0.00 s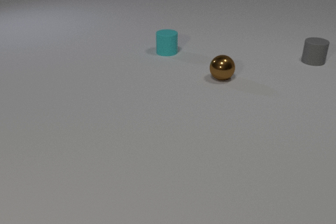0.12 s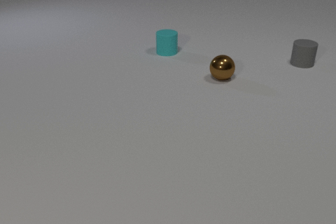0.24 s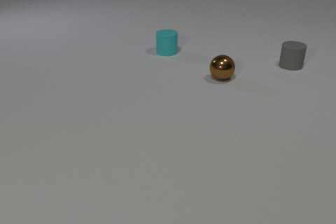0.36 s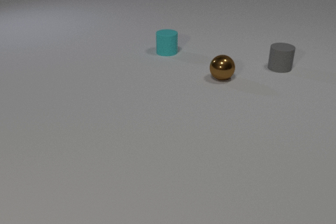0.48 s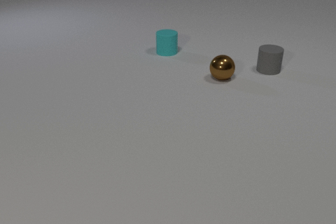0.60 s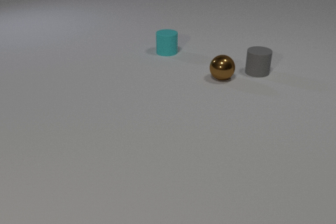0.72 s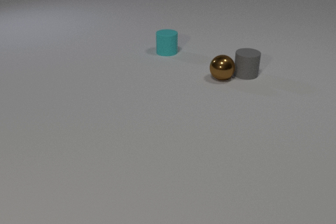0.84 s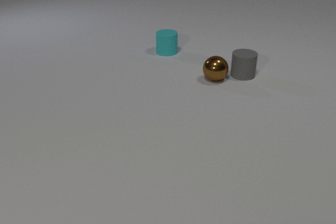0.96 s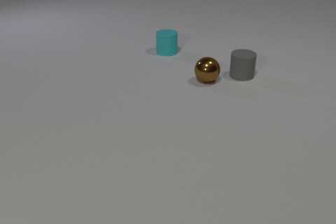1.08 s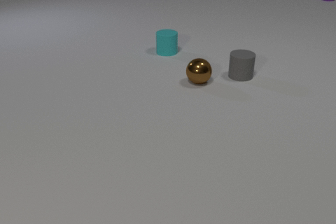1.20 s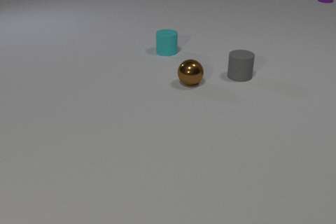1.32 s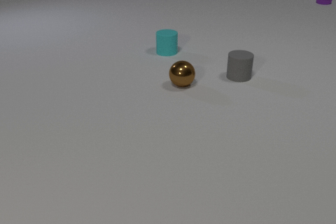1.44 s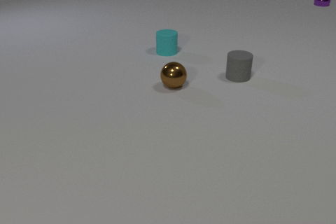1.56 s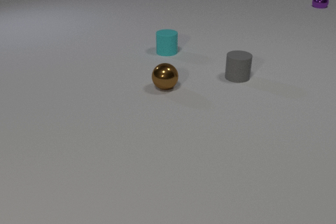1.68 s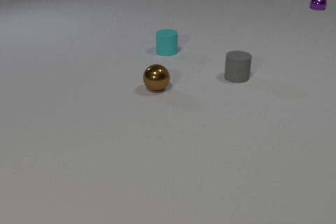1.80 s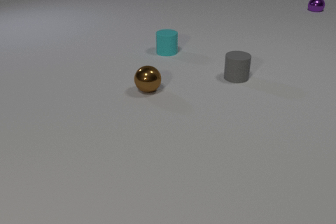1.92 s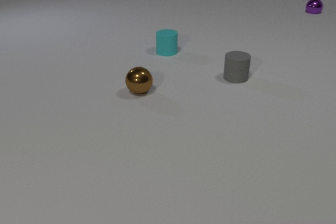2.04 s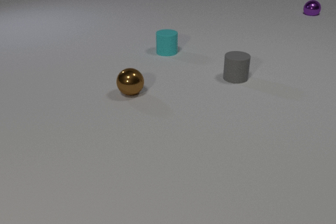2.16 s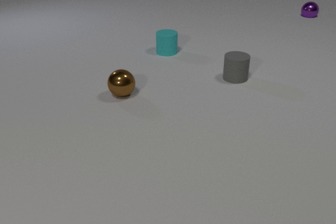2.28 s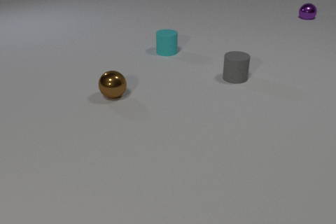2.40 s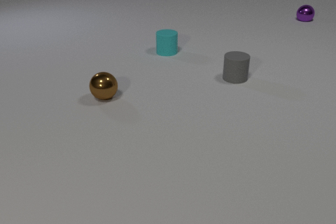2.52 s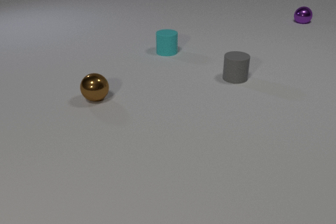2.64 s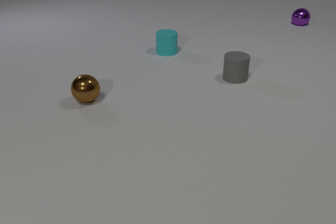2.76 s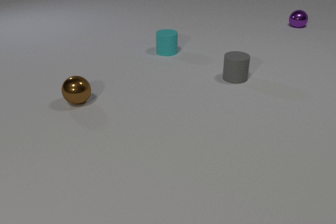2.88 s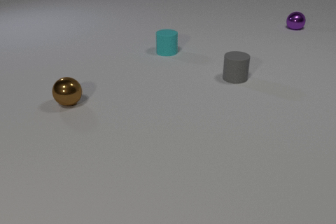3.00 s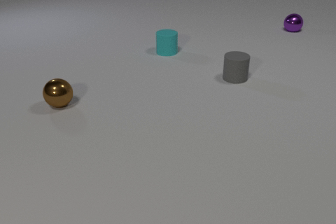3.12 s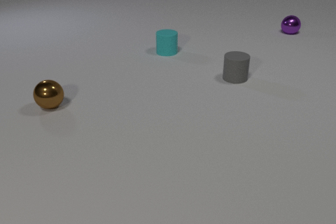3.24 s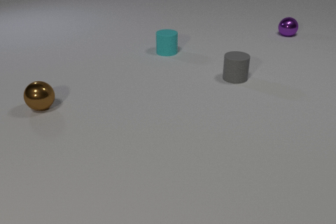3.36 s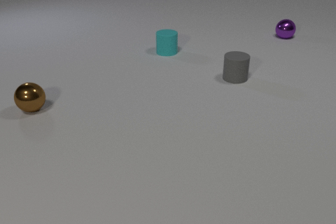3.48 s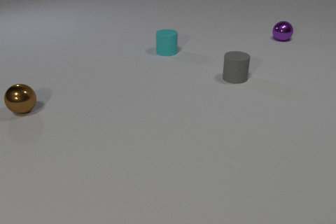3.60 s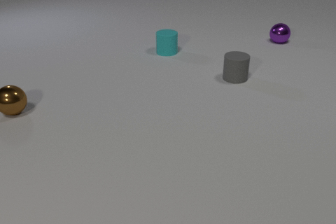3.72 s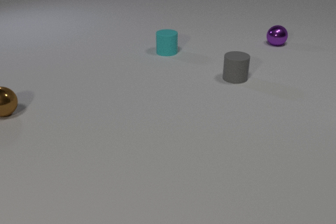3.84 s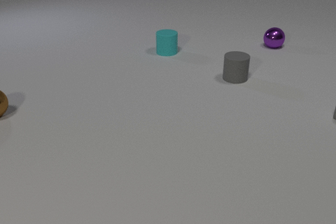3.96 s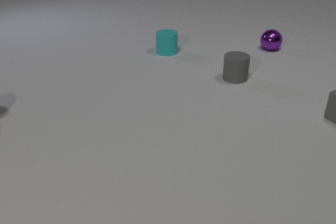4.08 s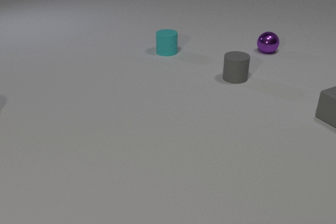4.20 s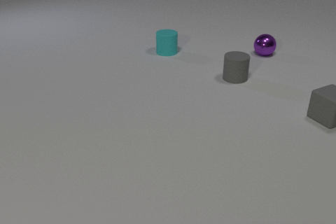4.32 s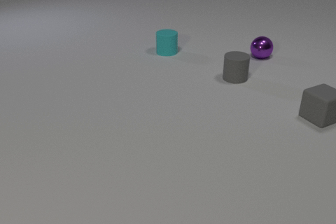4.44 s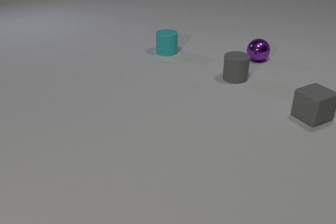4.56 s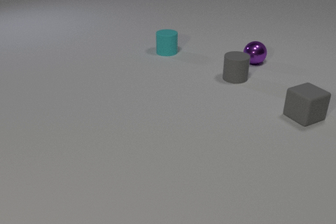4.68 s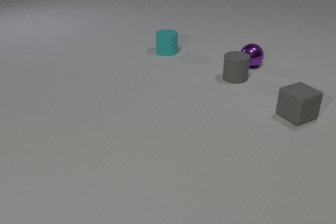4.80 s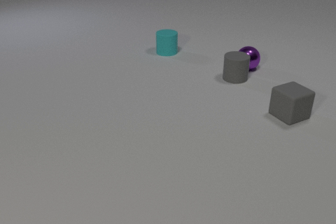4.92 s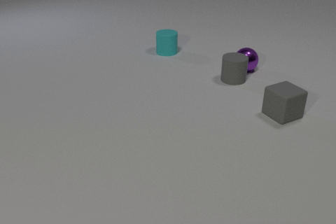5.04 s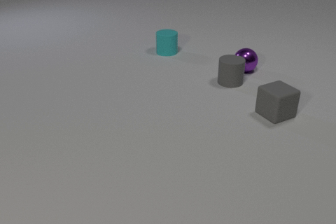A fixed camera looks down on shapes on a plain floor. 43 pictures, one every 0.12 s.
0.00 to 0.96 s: The gray rubber cylinder slides to the left and toward the camera. The brown metal sphere rolls to the left and toward the camera. The purple metal sphere comes in at the top edge, rolls toward the camera. The gray rubber cylinder and the brown metal sphere collide.
0.96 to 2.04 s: The gray rubber cylinder slides toward the camera and to the left. The brown metal sphere rolls to the left. The purple metal sphere rolls toward the camera.
2.04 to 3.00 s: The brown metal sphere rolls to the left. The purple metal sphere rolls toward the camera.
3.00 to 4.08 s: The brown metal sphere rolls to the left, leaves at the left edge. The purple metal sphere rolls toward the camera. The gray rubber cube comes in at the right edge, slides to the left.
4.08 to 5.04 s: The gray rubber cylinder slides toward the camera. The purple metal sphere rolls toward the camera. The gray rubber cube slides to the left. The gray rubber cylinder and the purple metal sphere collide.
What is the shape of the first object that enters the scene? sphere.
What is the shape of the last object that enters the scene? cube.
Are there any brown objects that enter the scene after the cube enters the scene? no.
